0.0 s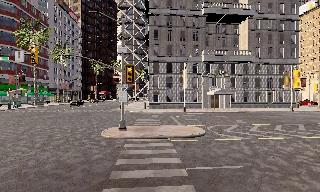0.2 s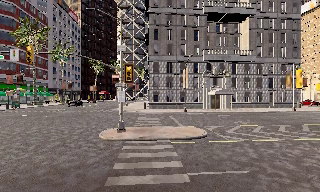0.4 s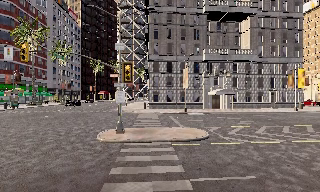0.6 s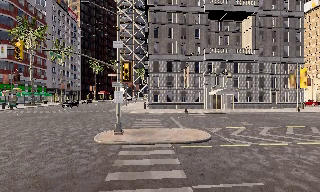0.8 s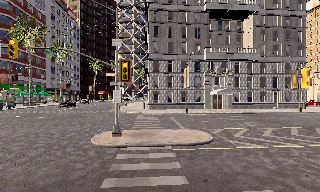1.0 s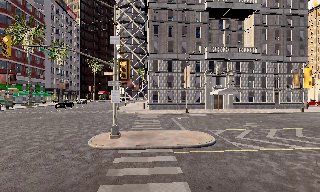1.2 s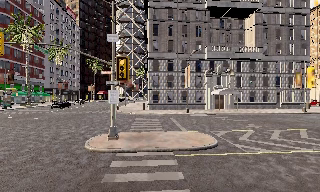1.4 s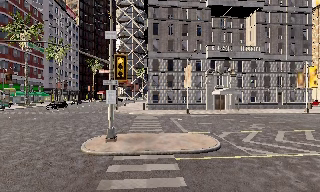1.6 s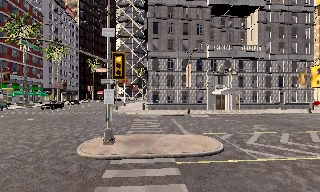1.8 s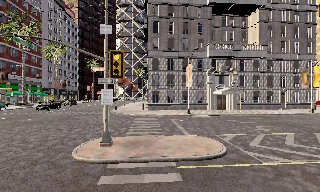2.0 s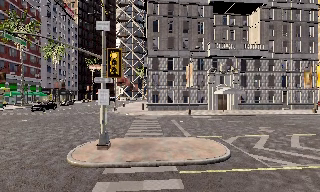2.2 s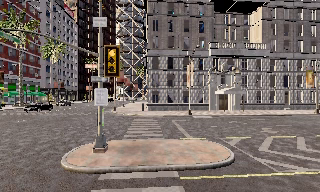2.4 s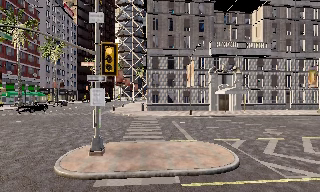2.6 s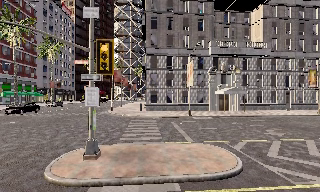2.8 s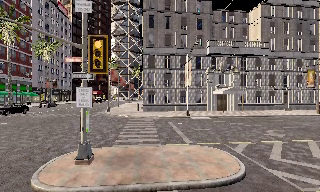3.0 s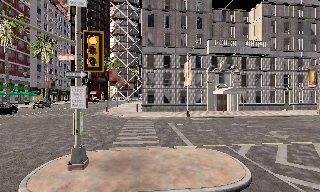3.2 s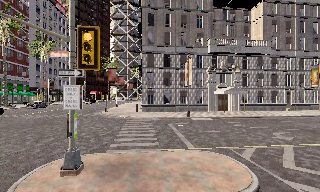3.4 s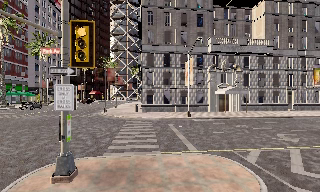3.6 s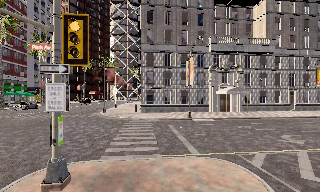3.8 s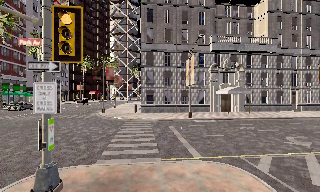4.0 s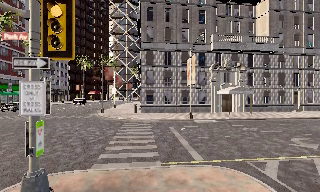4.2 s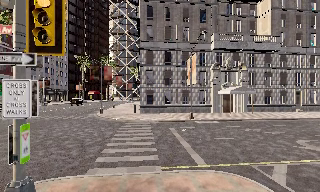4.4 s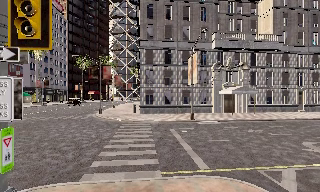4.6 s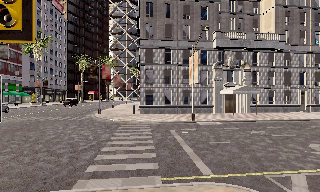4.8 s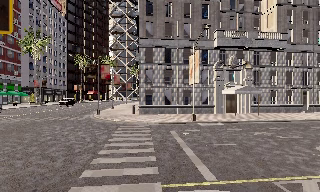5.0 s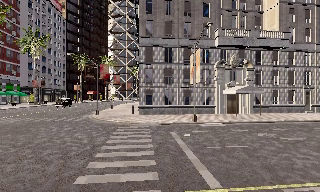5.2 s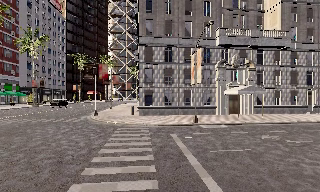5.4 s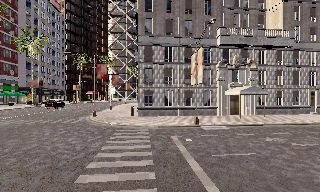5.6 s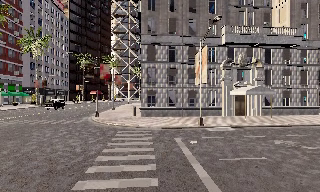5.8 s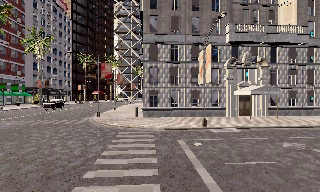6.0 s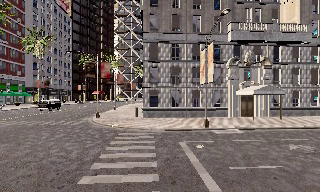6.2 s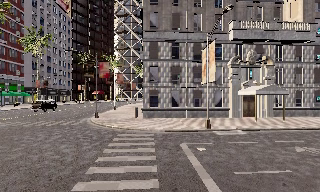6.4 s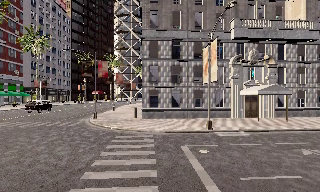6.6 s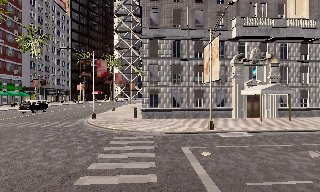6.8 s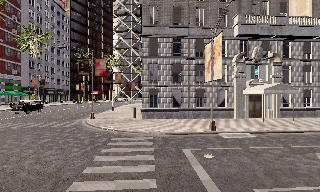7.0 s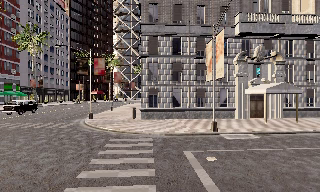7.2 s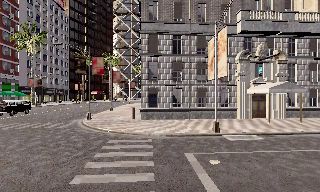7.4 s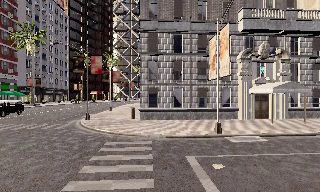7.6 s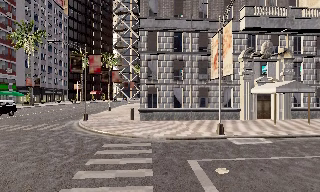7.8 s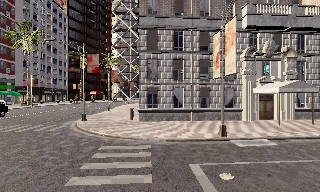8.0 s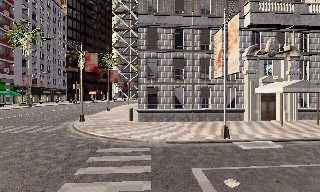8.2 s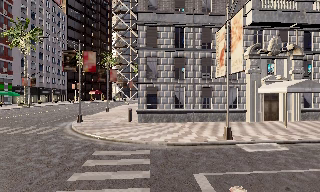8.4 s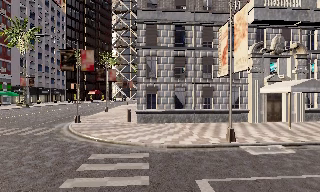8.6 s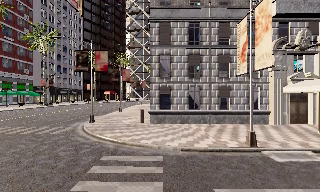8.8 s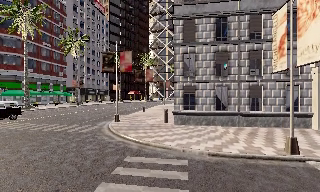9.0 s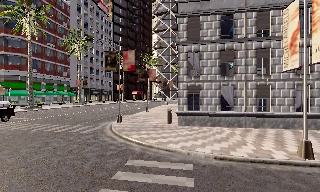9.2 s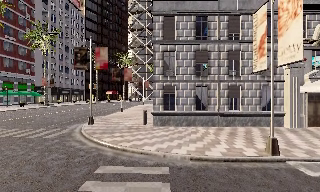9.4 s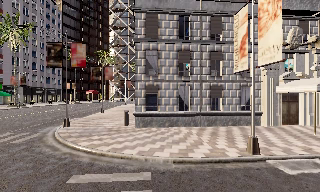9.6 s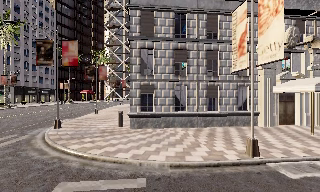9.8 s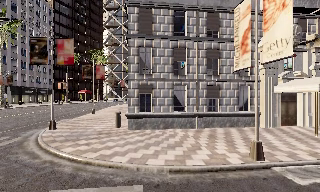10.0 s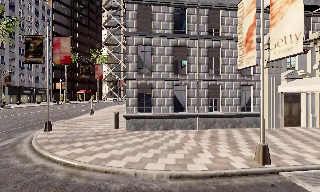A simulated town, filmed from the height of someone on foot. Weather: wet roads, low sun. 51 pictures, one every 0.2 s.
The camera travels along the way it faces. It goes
forward.
0.0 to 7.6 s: The camera travels forward, about 14 m, so what stands in front looms larger.
7.6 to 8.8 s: The camera swings to its left by about 15 degrees, and the scene slides to the right. It travels forward, about 2 m, so what stands in front looms larger.
8.8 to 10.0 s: The camera pans to its right, which is clockwise from overhead, by about 15 degrees. It travels forward, about 2 m, so what stands in front looms larger.
The film runs forward here.
